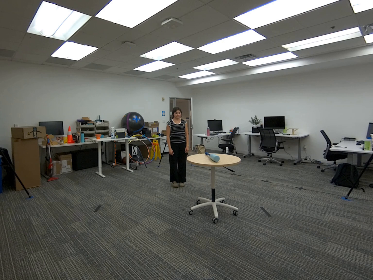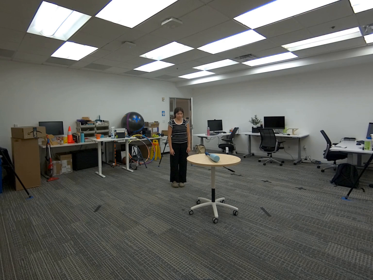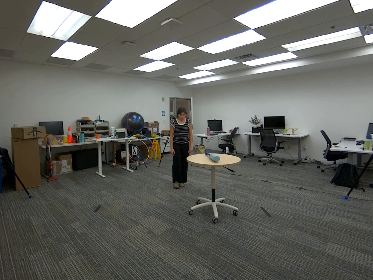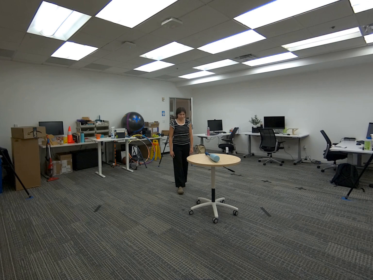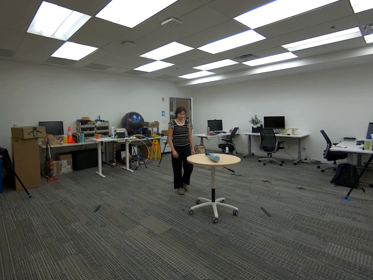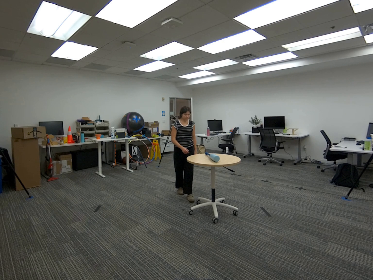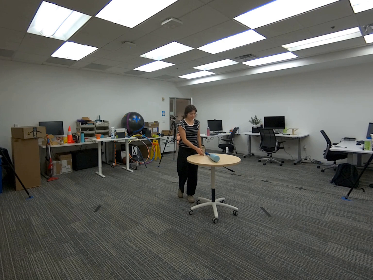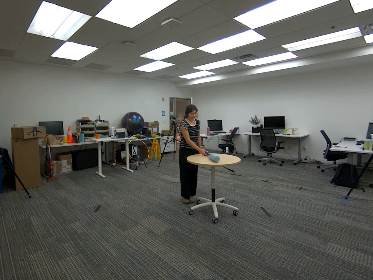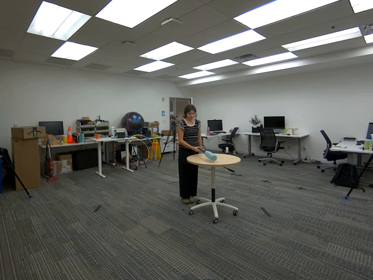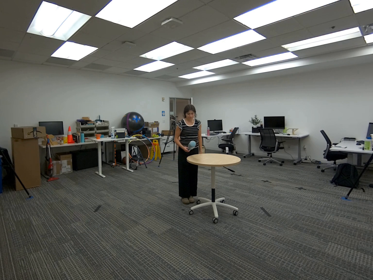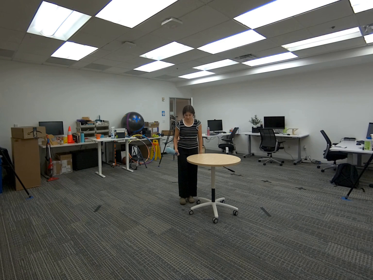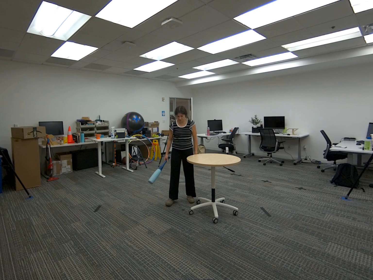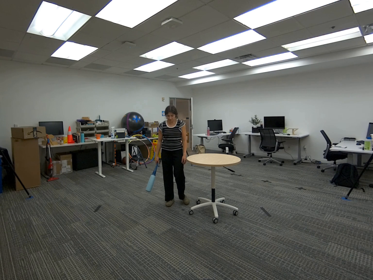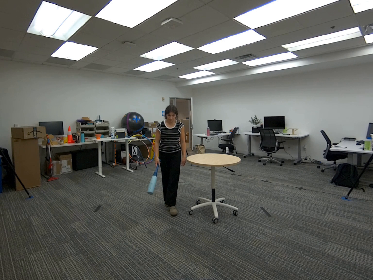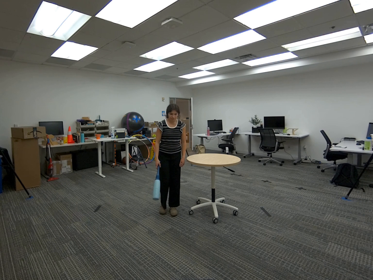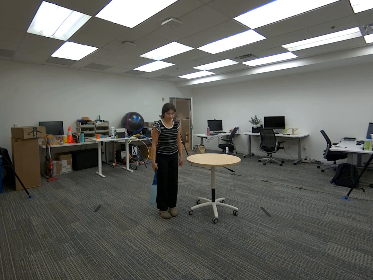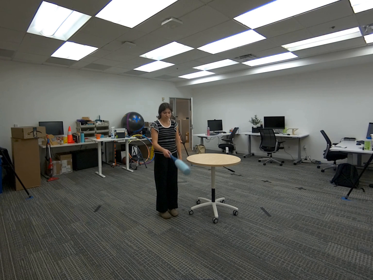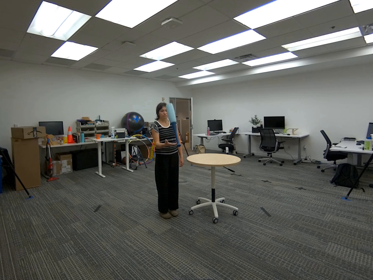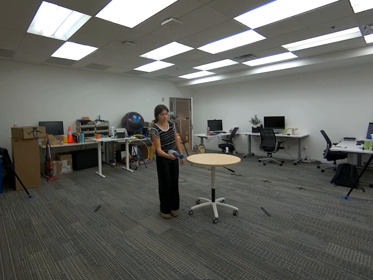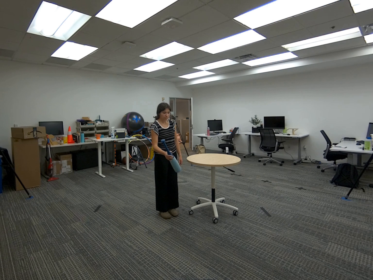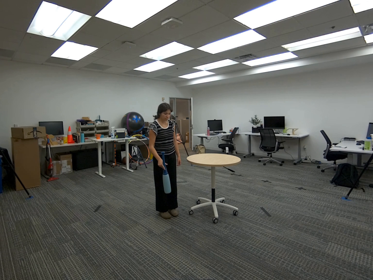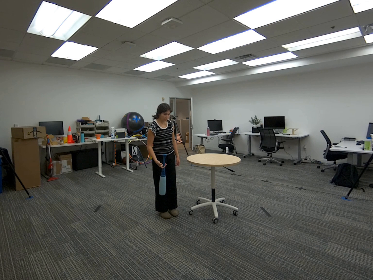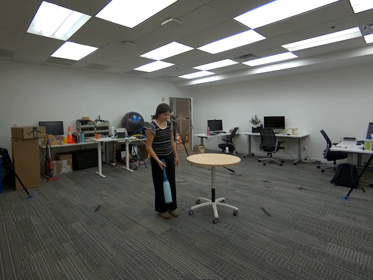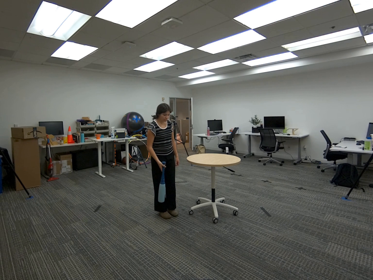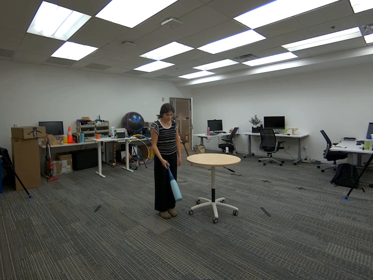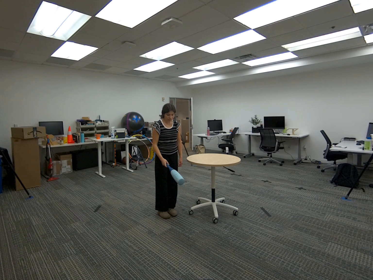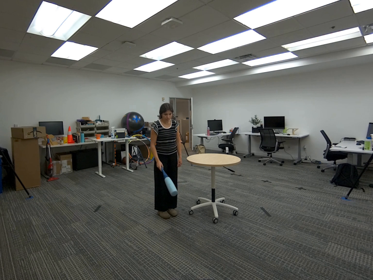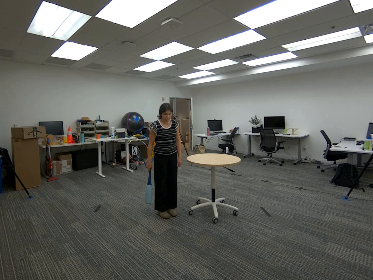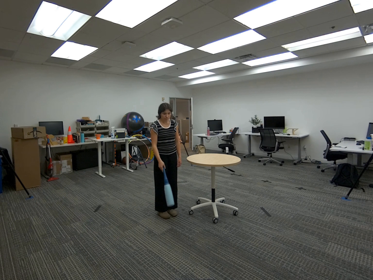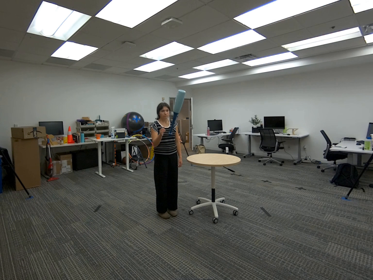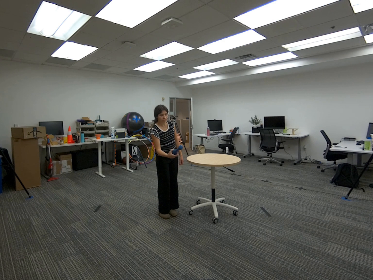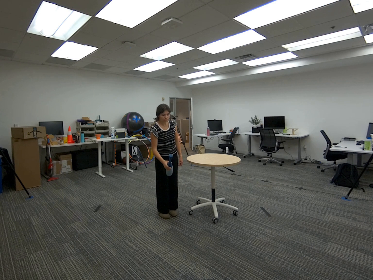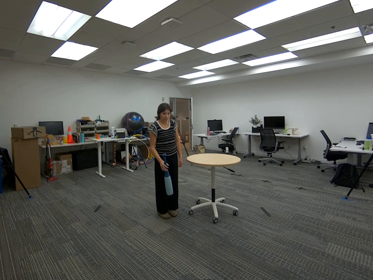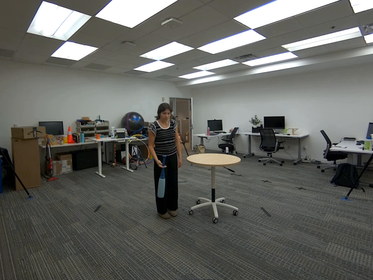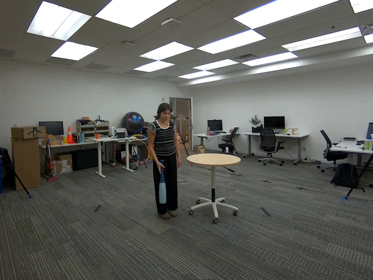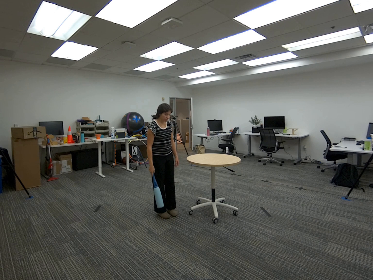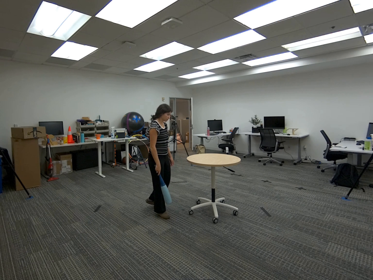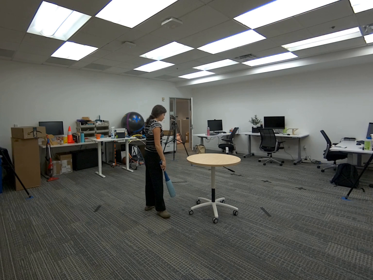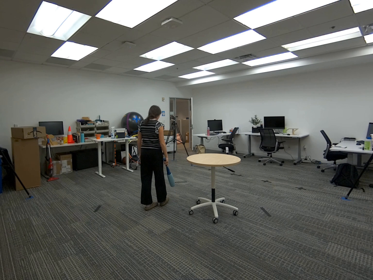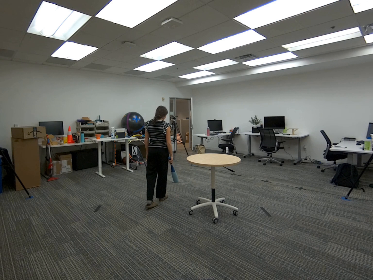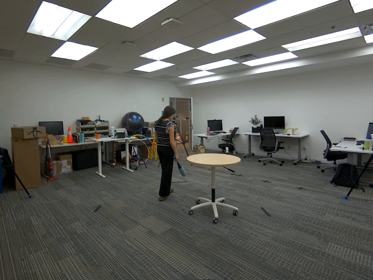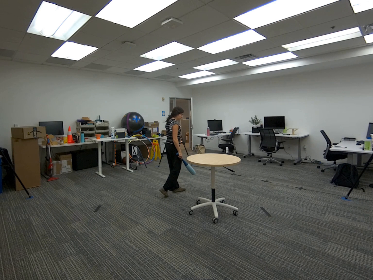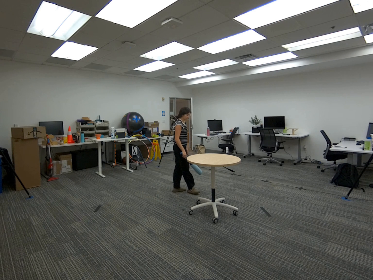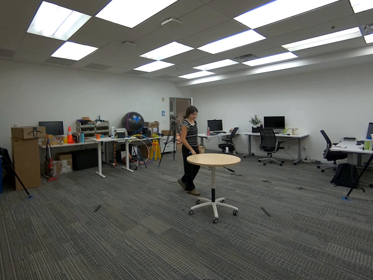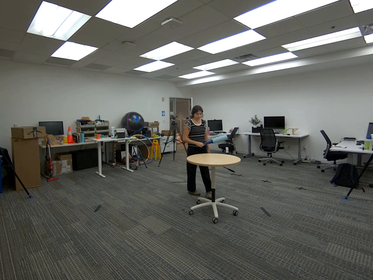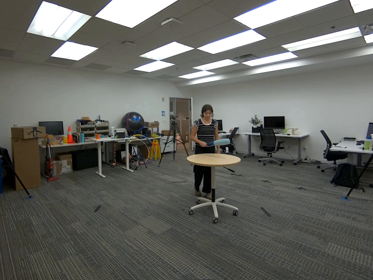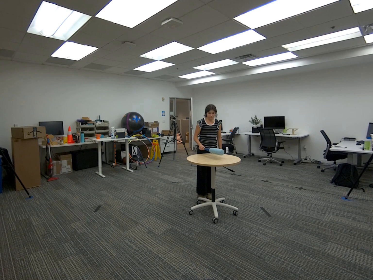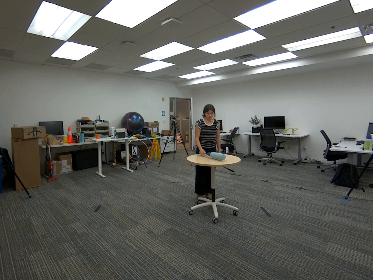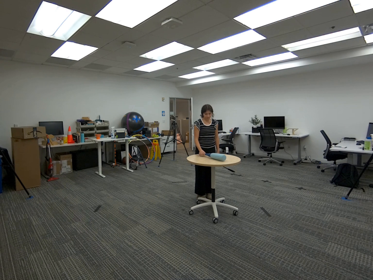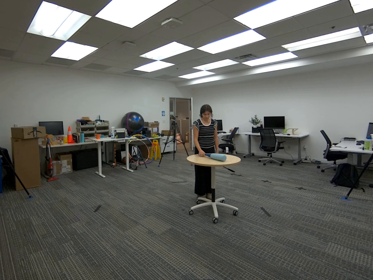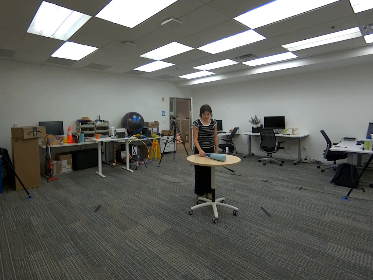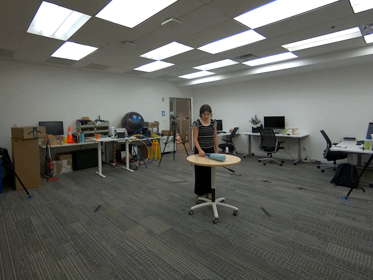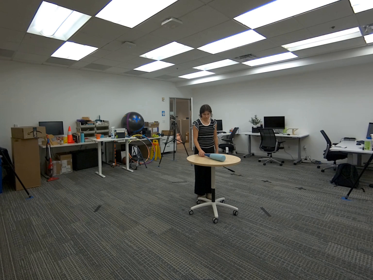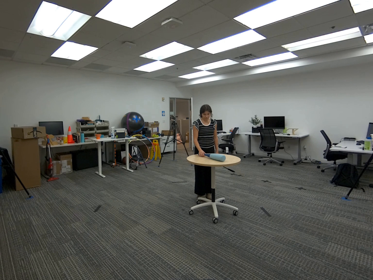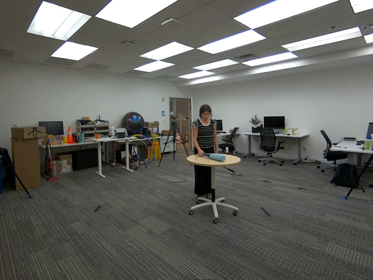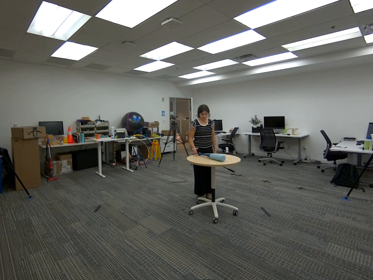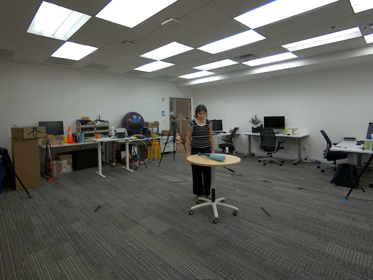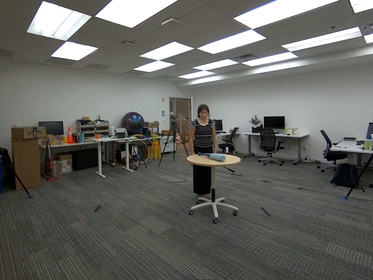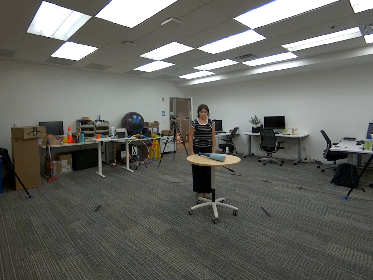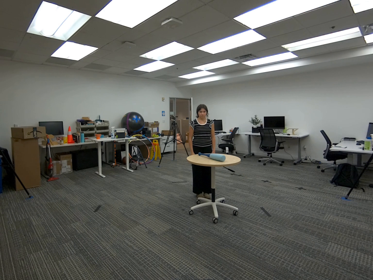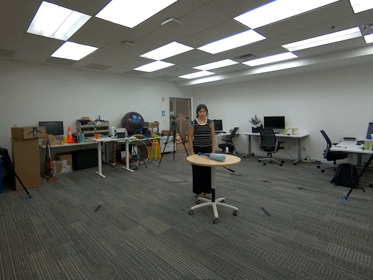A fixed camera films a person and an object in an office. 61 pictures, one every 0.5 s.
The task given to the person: Walk over to the baseball bat and on the round table and grasp the baseball bat using one hand. Flip the baseball bat in the air and catch it with the same hand. Proceed to repeat once more and then place on the round table when complete.
